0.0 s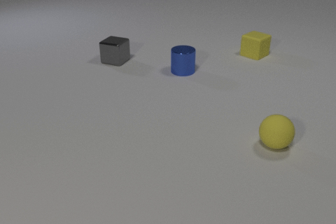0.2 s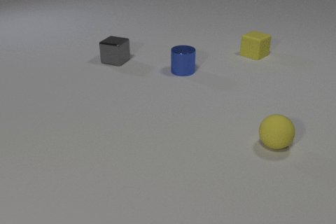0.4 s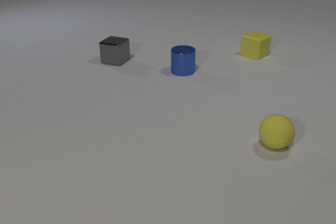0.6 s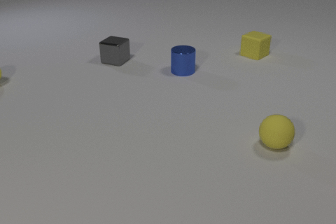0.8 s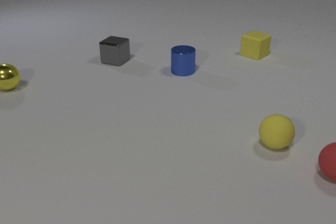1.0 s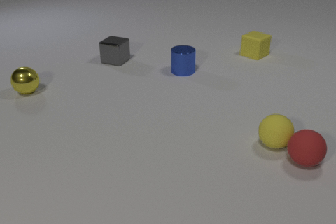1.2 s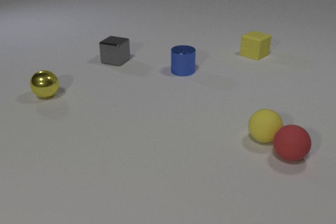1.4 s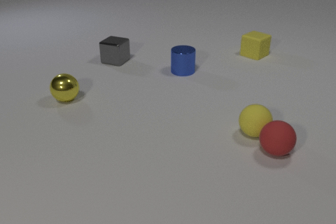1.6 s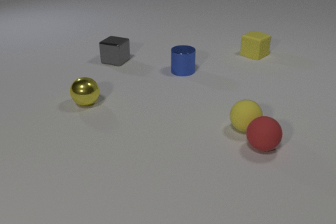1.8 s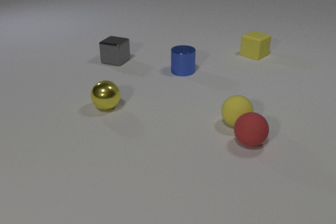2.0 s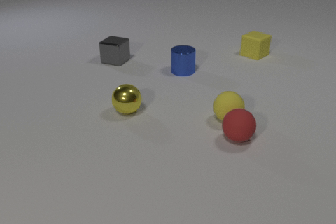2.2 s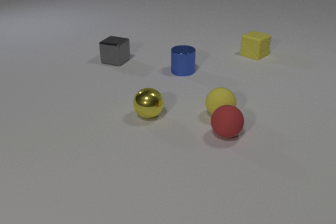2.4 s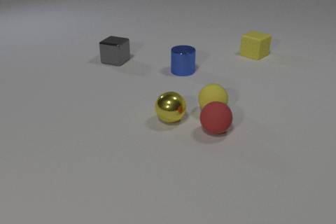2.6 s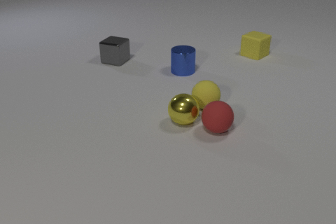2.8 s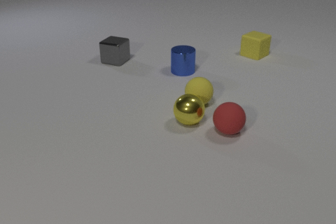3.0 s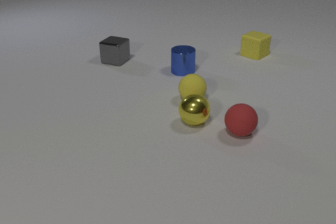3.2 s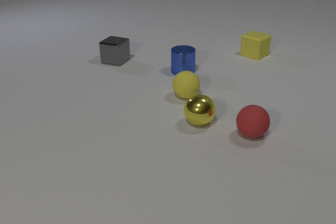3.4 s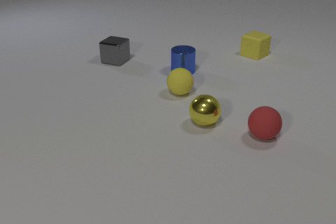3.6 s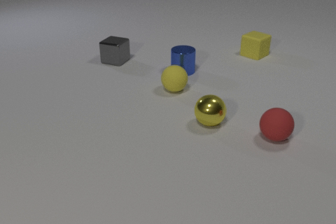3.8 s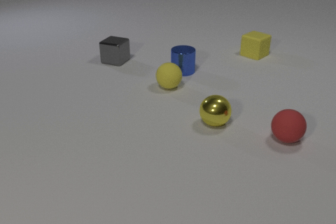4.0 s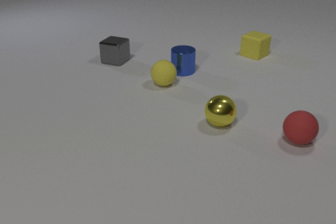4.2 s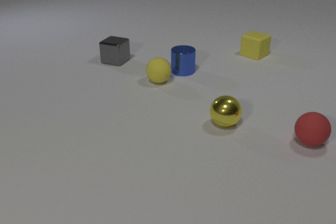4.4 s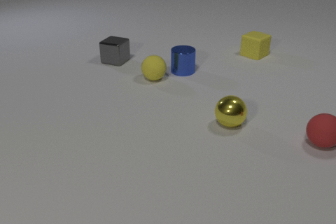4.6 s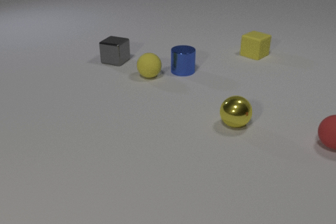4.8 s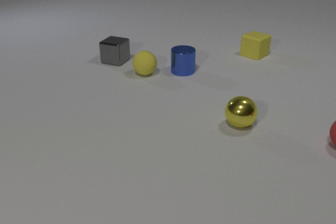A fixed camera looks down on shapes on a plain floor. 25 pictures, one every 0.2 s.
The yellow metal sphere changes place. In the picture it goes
to the right.
0.0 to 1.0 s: The red rubber sphere comes in at the right edge, rolls to the left. The yellow metal sphere comes in at the left edge, rolls to the right and toward the camera. The red rubber sphere and the yellow rubber sphere collide.
1.0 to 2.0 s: The red rubber sphere rolls to the left. The yellow rubber sphere rolls to the left and away from the camera. The yellow metal sphere rolls to the right and toward the camera.
2.0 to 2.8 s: The red rubber sphere rolls away from the camera and to the left. The yellow rubber sphere rolls to the left and away from the camera. The yellow metal sphere rolls to the right. The red rubber sphere and the yellow metal sphere collide.
2.8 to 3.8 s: The red rubber sphere rolls to the right. The yellow rubber sphere rolls away from the camera and to the left. The yellow metal sphere rolls to the right.
3.8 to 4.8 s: The red rubber sphere rolls to the right. The yellow rubber sphere rolls away from the camera and to the left. The yellow metal sphere rolls to the right.
What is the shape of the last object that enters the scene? sphere.
What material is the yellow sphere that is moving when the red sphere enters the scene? metal.
What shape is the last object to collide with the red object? sphere.
